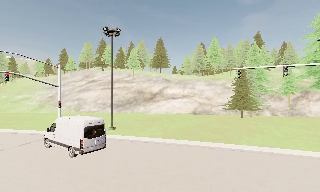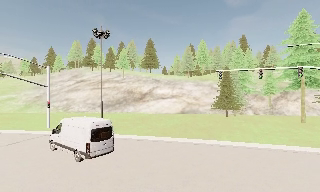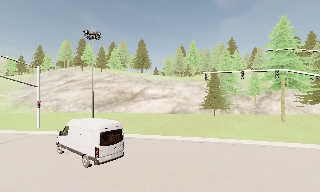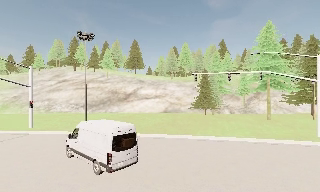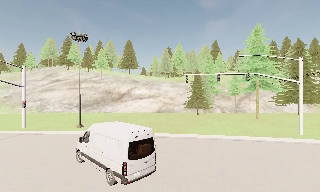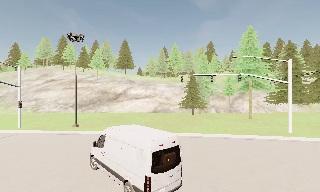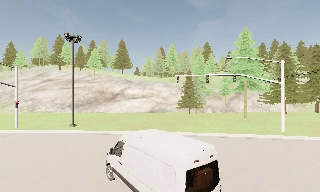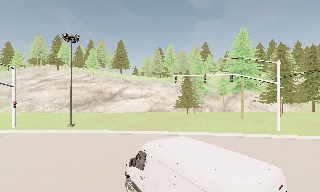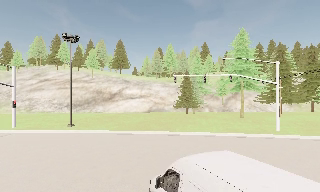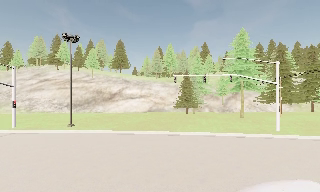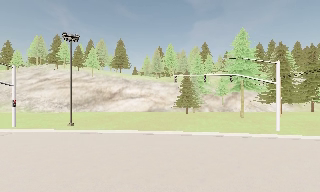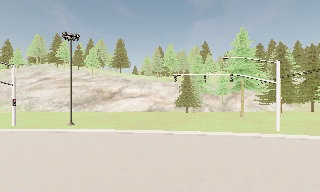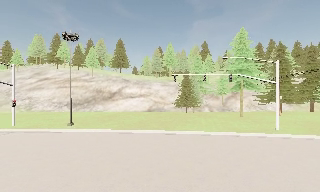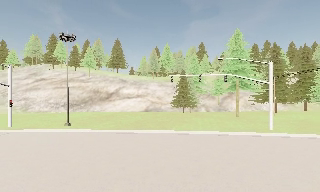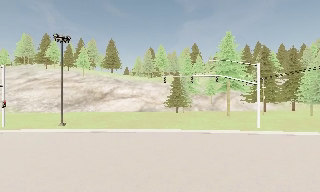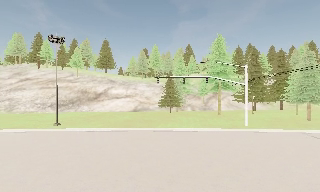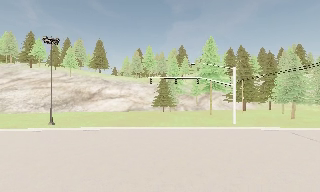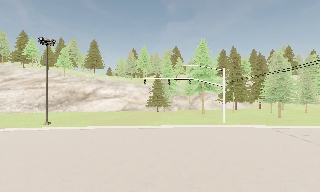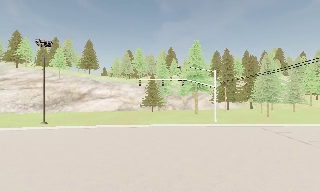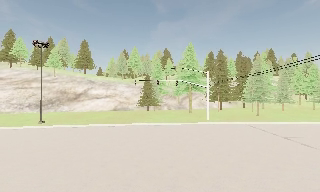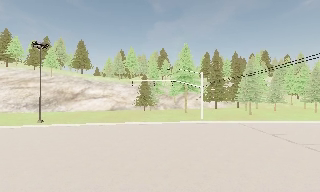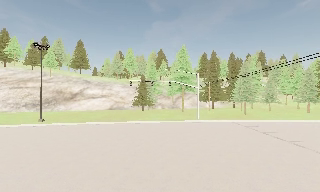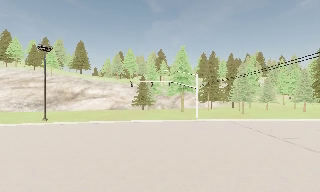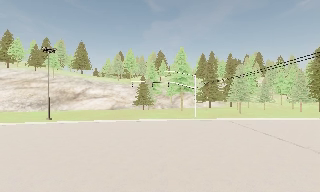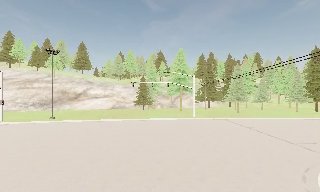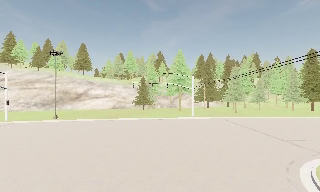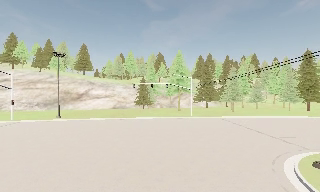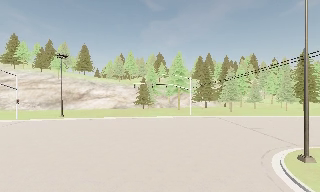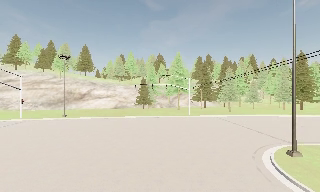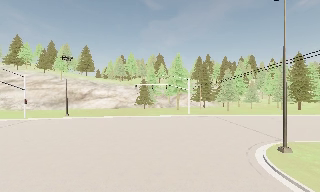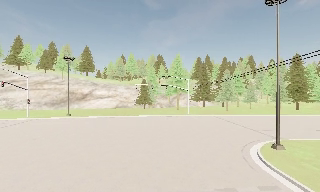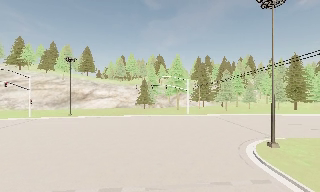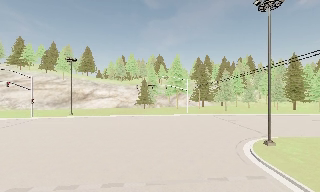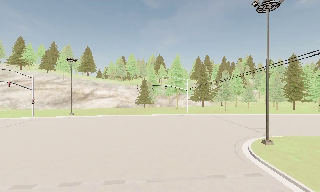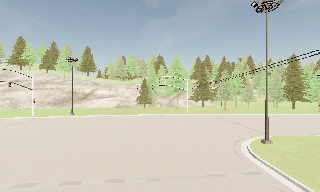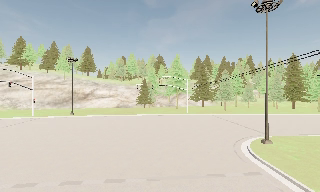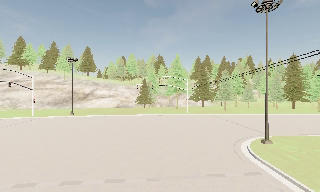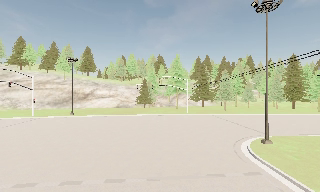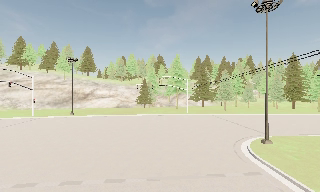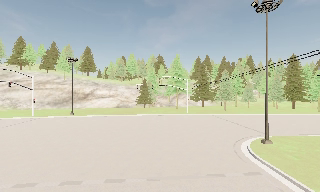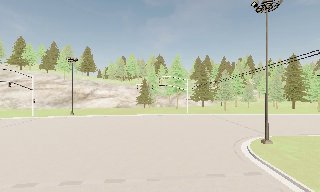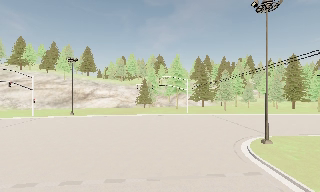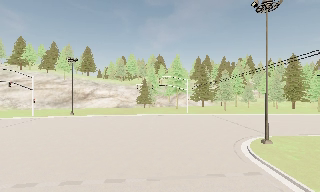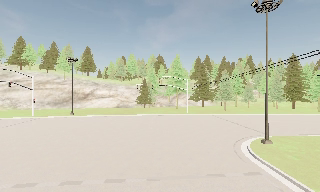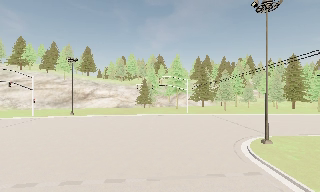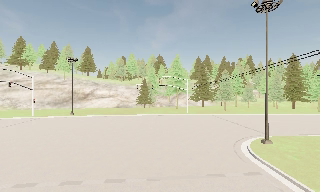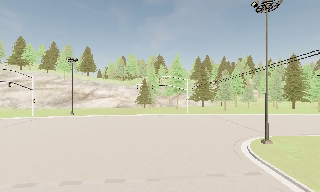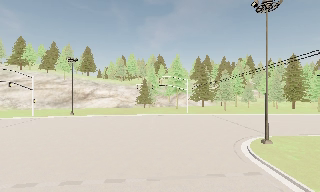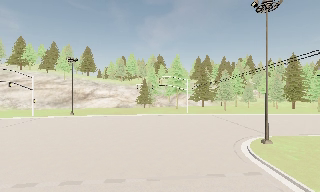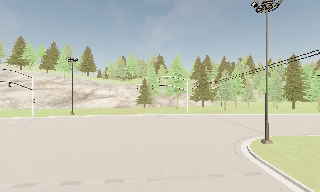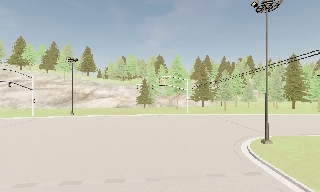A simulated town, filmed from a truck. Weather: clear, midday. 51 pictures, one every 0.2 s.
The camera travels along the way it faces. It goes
backward.
0.0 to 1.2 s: The camera swings to its right by about 15 degrees, and the scene slides to the left. It travels backward, about 4 m, so what stands in front gets smaller. It loses speed.
1.2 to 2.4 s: The camera shifts only a little, or ends up much as it began.
2.4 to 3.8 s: The camera swings to its right by about 10 degrees, and the scene slides to the left. It travels backward, about 6 m, so what stands in front gets smaller. It gains speed.
3.8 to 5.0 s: The camera travels backward, about 6 m, so what stands in front gets smaller.
5.0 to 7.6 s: The camera travels backward, about 6 m, so what stands in front gets smaller. It loses speed.
7.6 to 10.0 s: The camera keeps its place and its aim.
The film runs backward here.
